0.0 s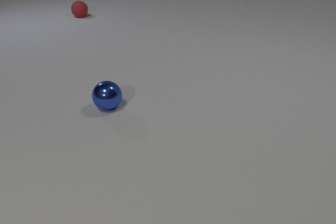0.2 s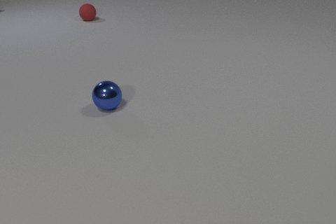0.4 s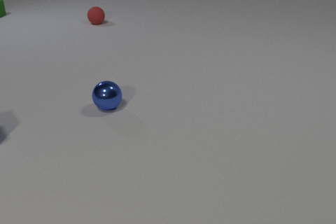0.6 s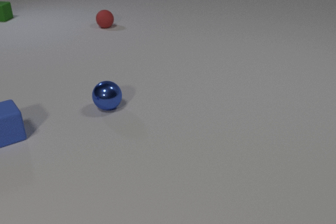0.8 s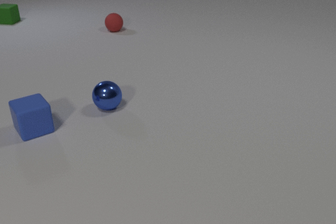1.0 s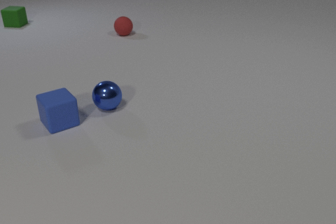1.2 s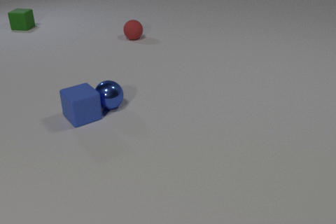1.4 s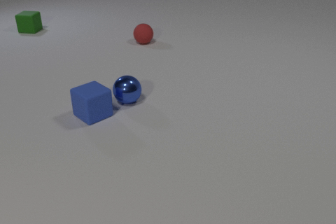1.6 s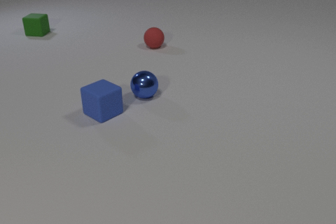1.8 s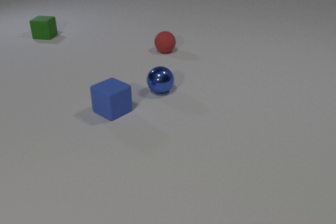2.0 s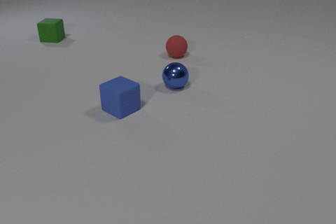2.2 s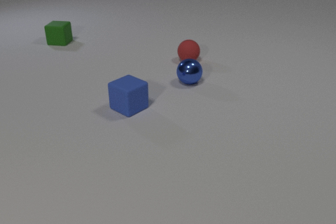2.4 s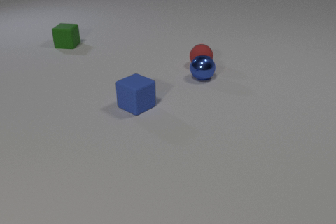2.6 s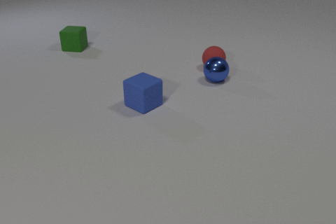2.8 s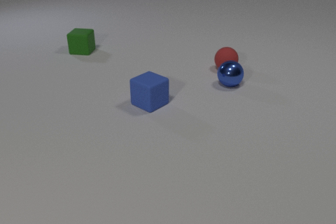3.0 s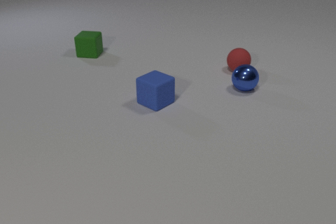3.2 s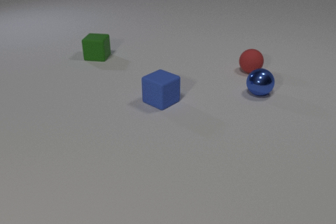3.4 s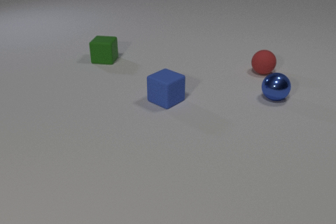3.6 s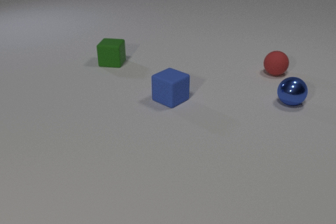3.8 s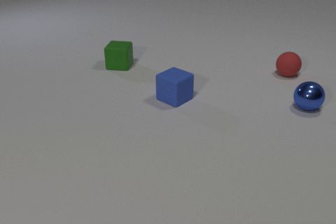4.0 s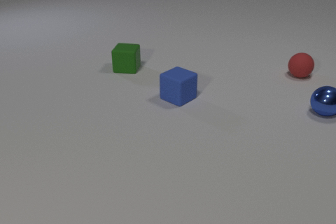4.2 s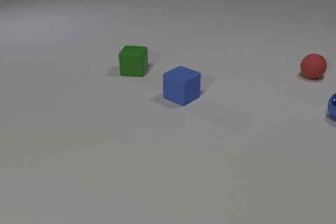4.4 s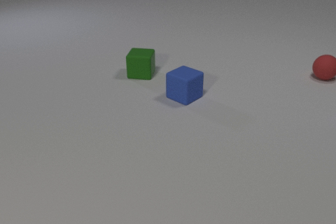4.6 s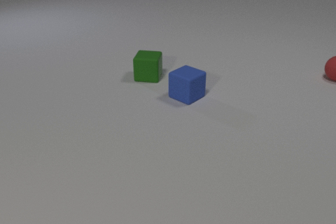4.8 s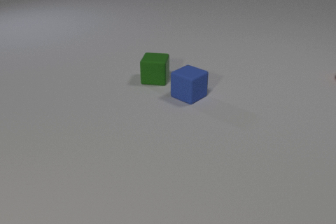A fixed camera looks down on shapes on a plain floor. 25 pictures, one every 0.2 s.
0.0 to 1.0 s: The blue rubber cube comes in at the left edge, slides to the right. The red rubber sphere rolls toward the camera and to the right. The green rubber cube comes in at the left edge, slides toward the camera and to the right.
1.0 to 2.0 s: The blue rubber cube slides to the right. The blue metal sphere rolls to the right and away from the camera. The red rubber sphere rolls toward the camera and to the right. The green rubber cube slides toward the camera and to the right. The blue rubber cube and the blue metal sphere collide.
2.0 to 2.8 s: The blue rubber cube slides to the right. The blue metal sphere rolls to the right. The red rubber sphere rolls to the right and toward the camera. The green rubber cube slides toward the camera and to the right. The blue metal sphere and the red rubber sphere collide.
2.8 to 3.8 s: The blue rubber cube slides to the right and away from the camera. The blue metal sphere rolls to the right and toward the camera. The red rubber sphere rolls to the right. The green rubber cube slides toward the camera and to the right.
3.8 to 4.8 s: The blue rubber cube slides to the right and away from the camera. The blue metal sphere rolls to the right, leaves at the right edge. The red rubber sphere rolls to the right, leaves at the right edge. The green rubber cube slides toward the camera and to the right.
What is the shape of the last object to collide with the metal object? sphere.
What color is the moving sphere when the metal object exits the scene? red.
What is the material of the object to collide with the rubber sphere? metal.
